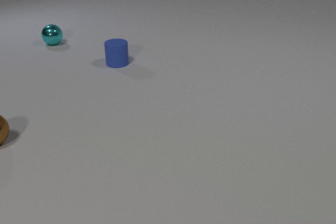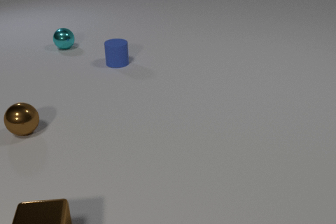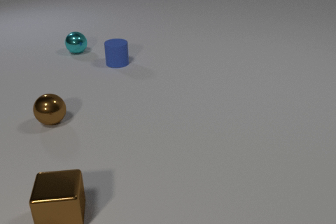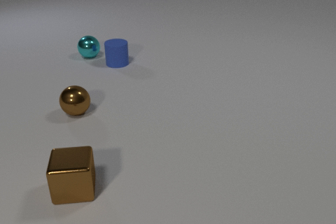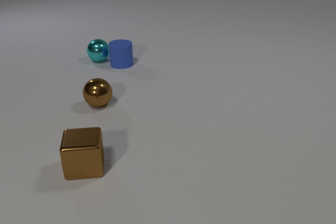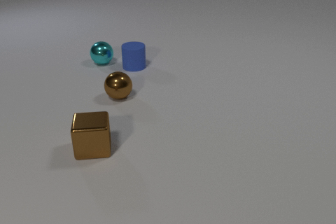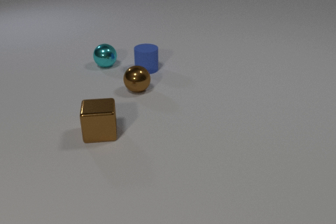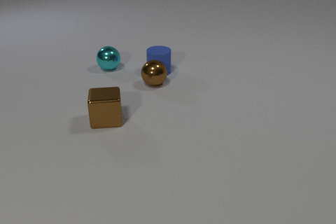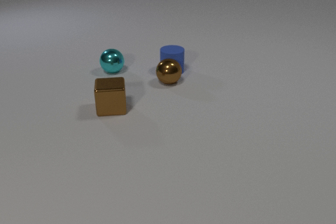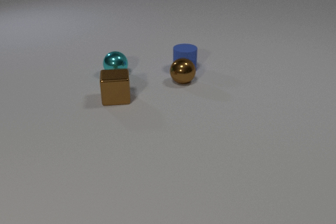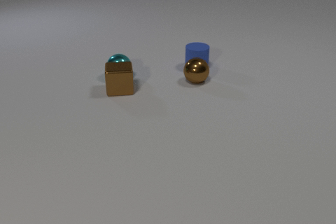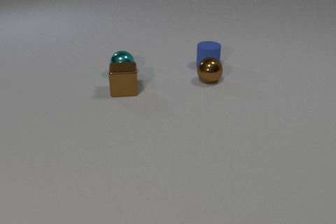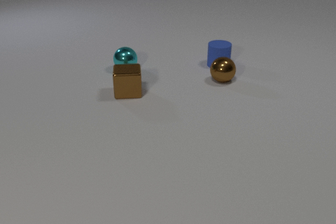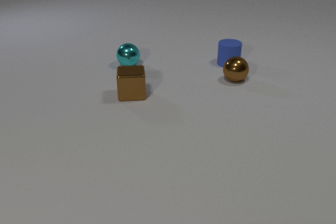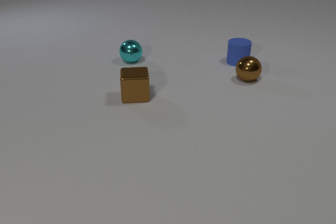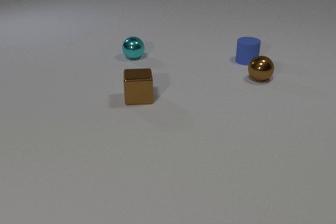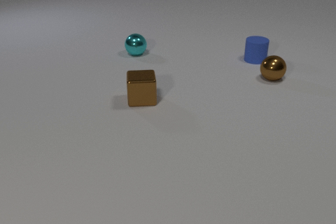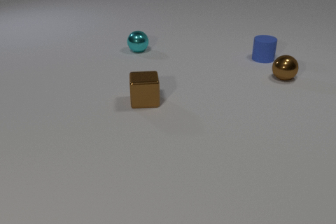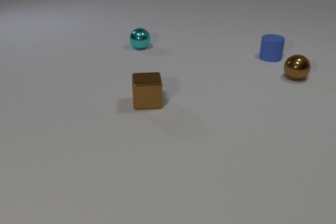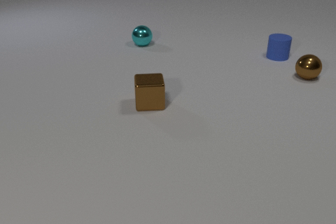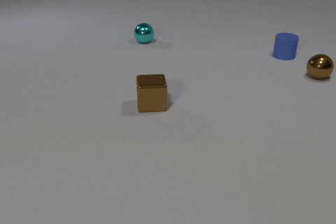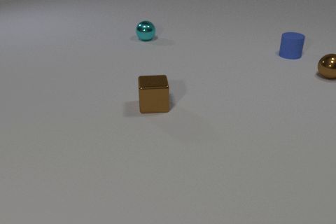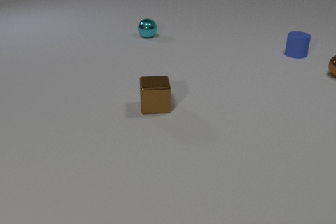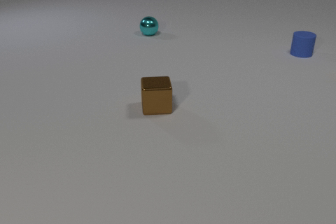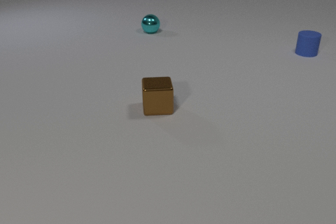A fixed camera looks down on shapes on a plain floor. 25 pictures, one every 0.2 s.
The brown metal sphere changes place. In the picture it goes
to the right.
The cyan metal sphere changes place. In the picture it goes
to the right.
0.0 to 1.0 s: The cyan metal sphere rolls toward the camera and to the right. The blue rubber cylinder slides to the right and toward the camera. The brown metal cube comes in at the bottom edge, slides away from the camera. The brown metal sphere rolls to the right and away from the camera. The cyan metal sphere and the blue rubber cylinder collide.
1.0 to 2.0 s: The cyan metal sphere rolls toward the camera and to the right. The blue rubber cylinder slides to the right. The brown metal cube slides away from the camera. The brown metal sphere rolls to the right and away from the camera. The blue rubber cylinder and the brown metal sphere collide.
2.0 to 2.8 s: The cyan metal sphere rolls away from the camera. The blue rubber cylinder slides to the right and away from the camera. The brown metal cube slides toward the camera and to the right. The brown metal sphere rolls to the right. The cyan metal sphere and the brown metal cube collide.
2.8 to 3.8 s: The cyan metal sphere rolls away from the camera. The blue rubber cylinder slides to the right and away from the camera. The brown metal cube slides toward the camera and to the right. The brown metal sphere rolls to the right.
3.8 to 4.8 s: The cyan metal sphere rolls away from the camera. The blue rubber cylinder slides to the right and away from the camera. The brown metal cube slides toward the camera and to the right. The brown metal sphere rolls to the right and away from the camera, leaves at the right edge.
What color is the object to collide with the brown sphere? blue.
What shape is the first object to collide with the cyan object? cylinder.
How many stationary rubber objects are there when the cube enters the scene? 1.
